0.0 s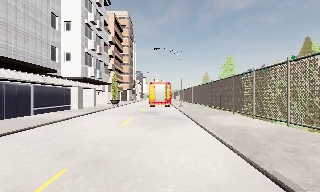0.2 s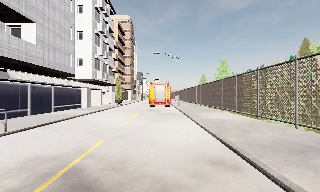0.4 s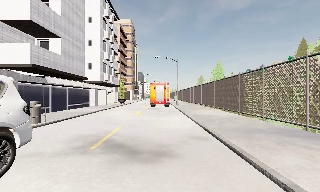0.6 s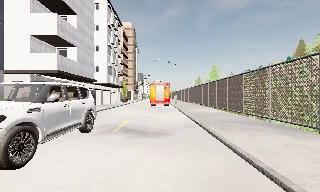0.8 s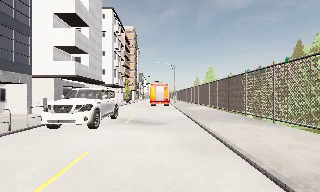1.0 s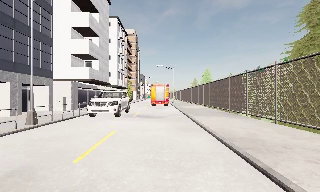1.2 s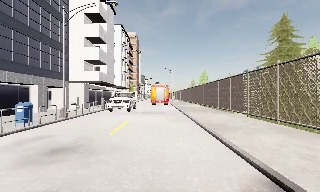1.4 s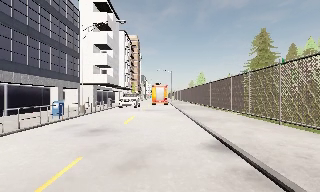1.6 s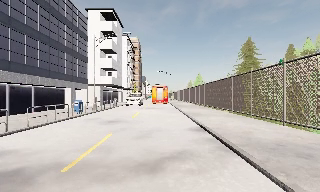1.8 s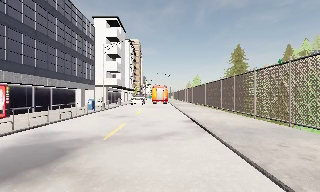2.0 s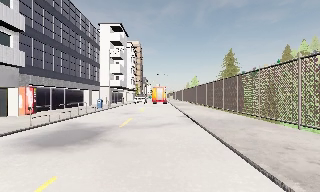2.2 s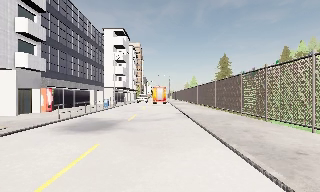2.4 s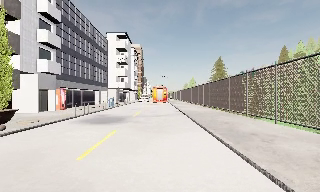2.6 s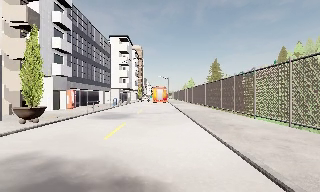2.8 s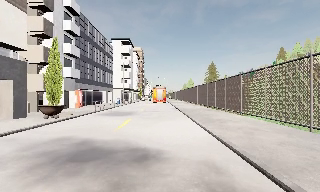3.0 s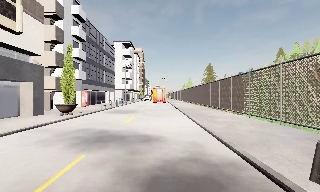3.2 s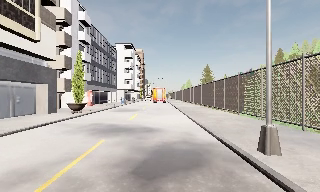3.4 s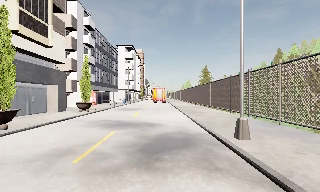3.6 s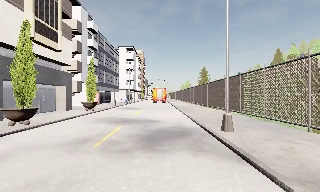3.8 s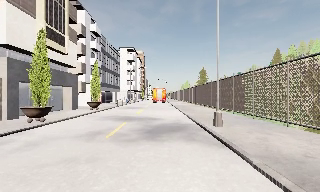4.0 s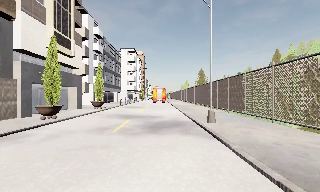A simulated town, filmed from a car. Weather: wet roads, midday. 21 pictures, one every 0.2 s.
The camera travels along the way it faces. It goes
backward.
0.0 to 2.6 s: The camera travels backward, about 30 m, so what stands in front gets smaller.
2.6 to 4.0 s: The camera travels backward, about 9 m, so what stands in front gets smaller. It loses speed.
The film runs backward here.
